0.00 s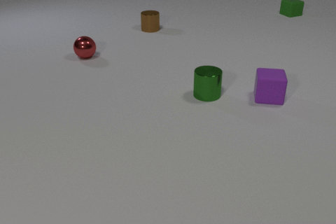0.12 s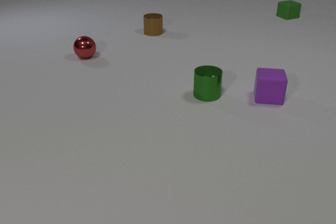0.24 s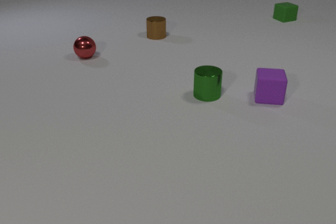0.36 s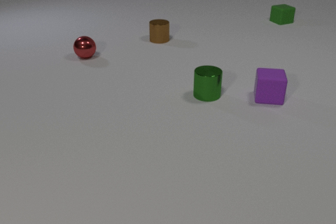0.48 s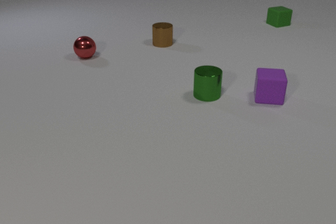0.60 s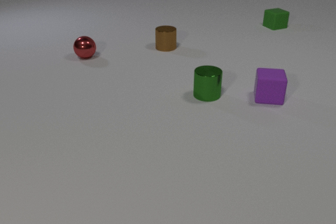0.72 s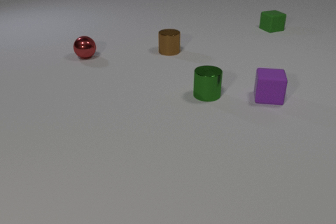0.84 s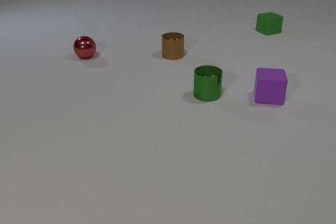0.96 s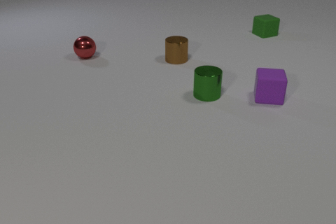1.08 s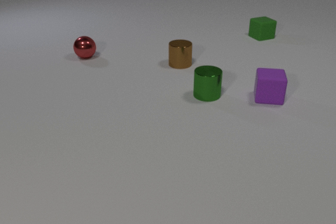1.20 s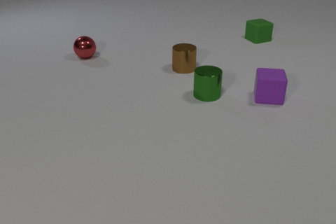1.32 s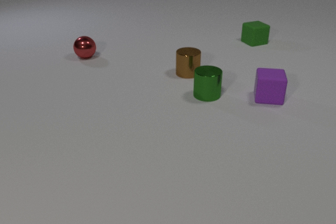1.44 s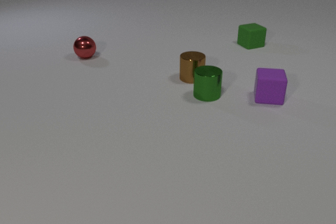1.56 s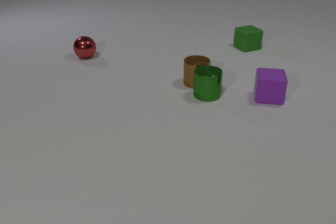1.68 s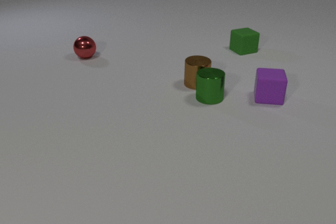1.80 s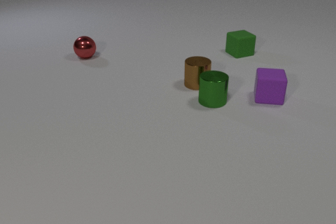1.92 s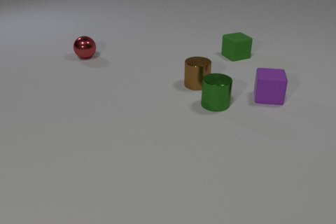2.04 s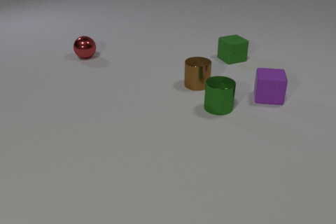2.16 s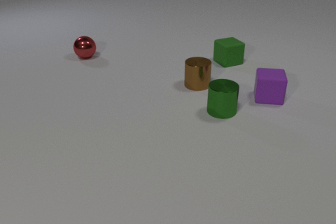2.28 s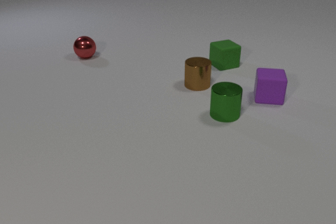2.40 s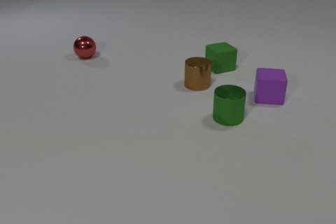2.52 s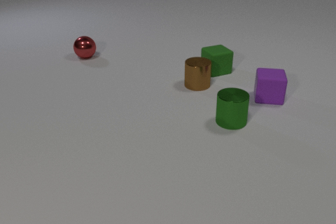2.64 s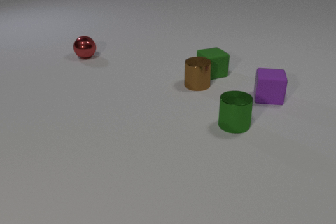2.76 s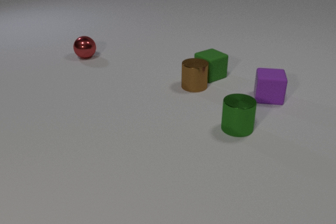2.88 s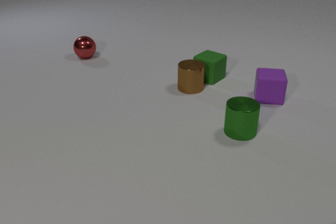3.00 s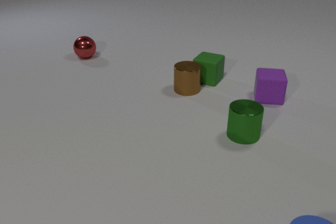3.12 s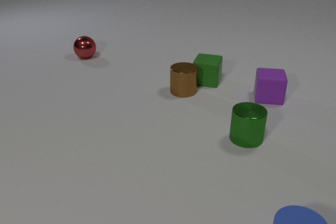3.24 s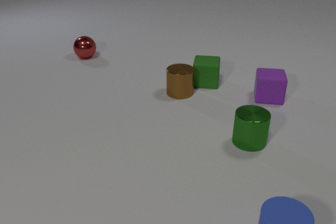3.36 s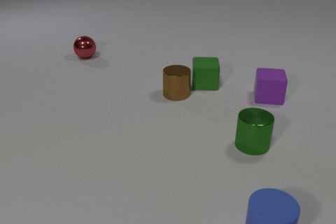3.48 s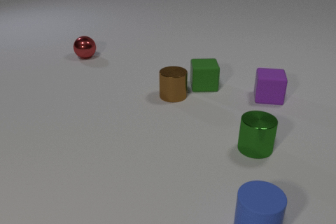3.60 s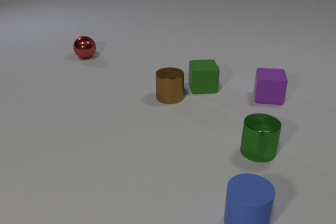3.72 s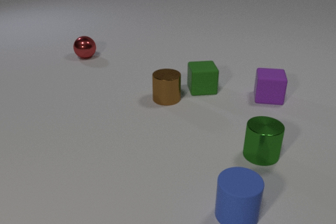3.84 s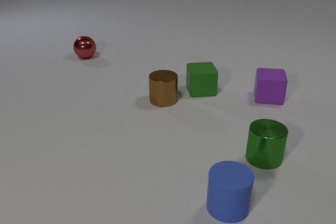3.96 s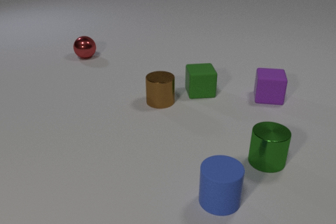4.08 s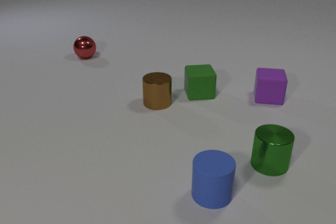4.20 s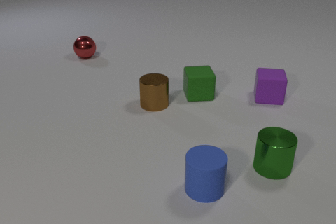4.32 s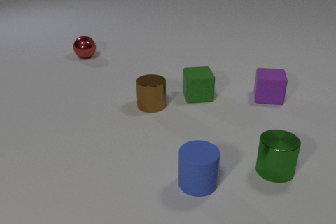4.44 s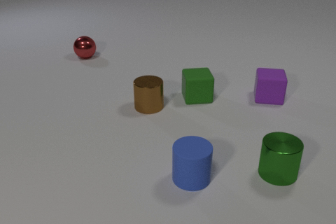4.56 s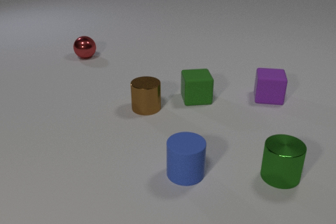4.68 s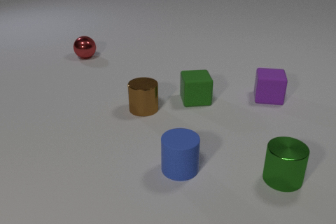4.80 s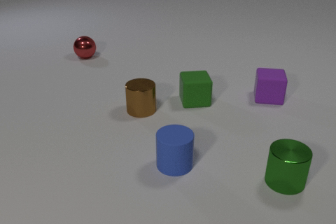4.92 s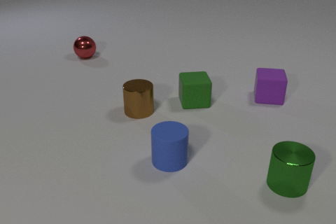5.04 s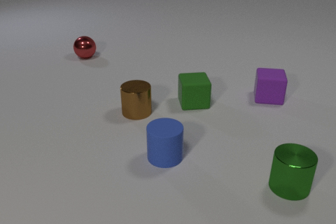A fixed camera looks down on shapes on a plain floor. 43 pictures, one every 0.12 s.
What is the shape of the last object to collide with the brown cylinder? cube.
Are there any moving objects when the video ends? yes.
How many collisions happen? 2.
0.00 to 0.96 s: The brown metal cylinder slides toward the camera. The green rubber cube slides toward the camera.
0.96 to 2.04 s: The brown metal cylinder slides toward the camera. The green metal cylinder slides toward the camera and to the right. The green rubber cube slides toward the camera. The brown metal cylinder and the green metal cylinder collide.
2.04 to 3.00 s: The brown metal cylinder slides toward the camera and to the left. The green metal cylinder slides toward the camera and to the right. The green rubber cube slides toward the camera and to the left, spins counterclockwise seen from above by about 45 degrees, its near face sliding to the right. The blue rubber cylinder comes in at the bottom edge. The brown metal cylinder and the green rubber cube collide.
3.00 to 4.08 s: The brown metal cylinder slides to the left and toward the camera. The green metal cylinder slides toward the camera and to the right. The green rubber cube slides toward the camera, spins counterclockwise seen from above by about 30 degrees, its near face sliding to the right. The blue rubber cylinder slides to the left and away from the camera.
4.08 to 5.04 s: The brown metal cylinder slides to the left and toward the camera. The green metal cylinder slides toward the camera and to the right. The green rubber cube slides toward the camera. The blue rubber cylinder slides away from the camera and to the left.
